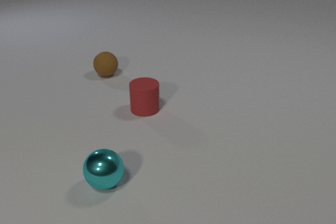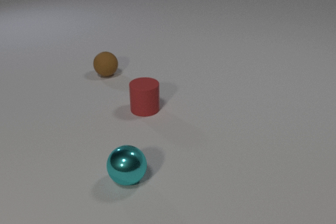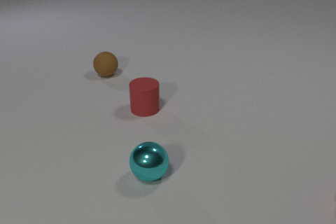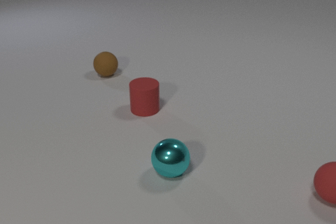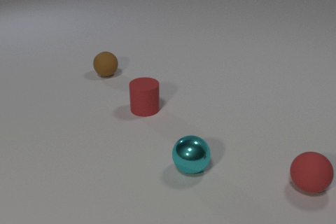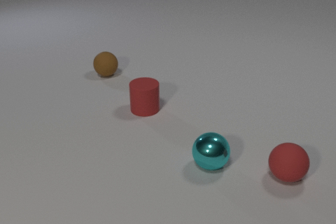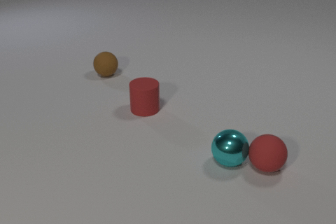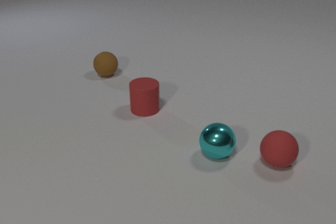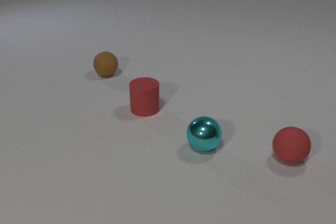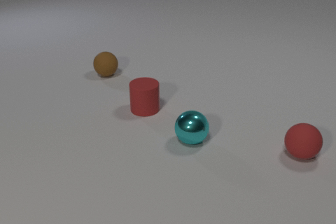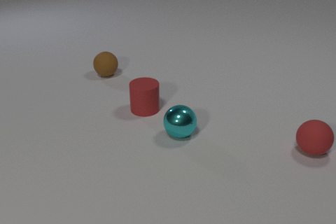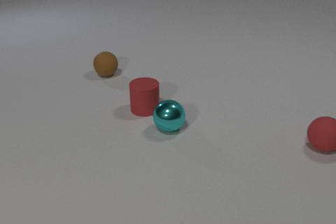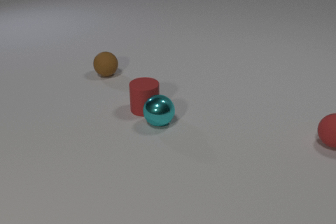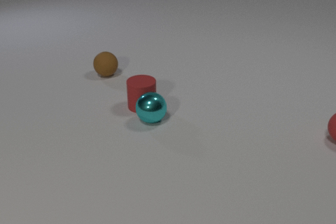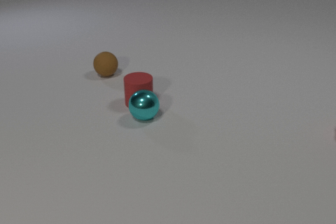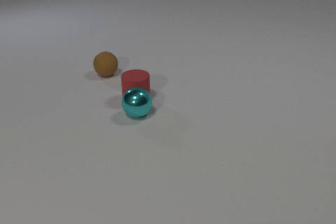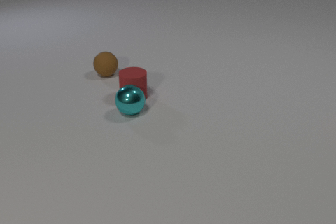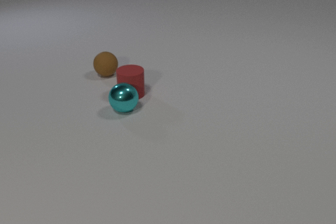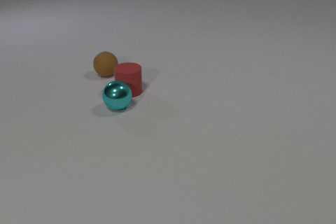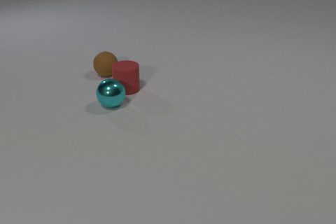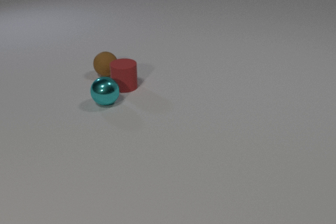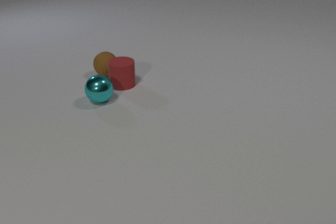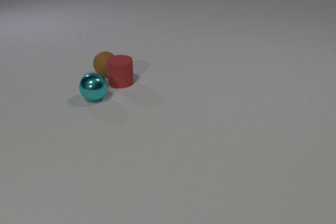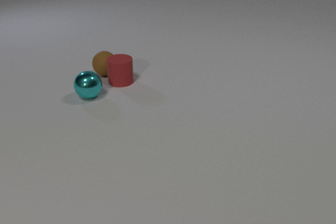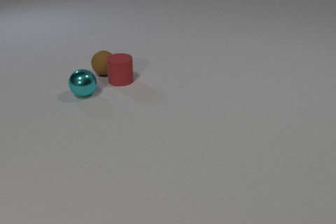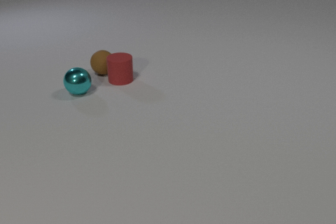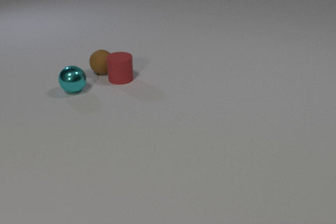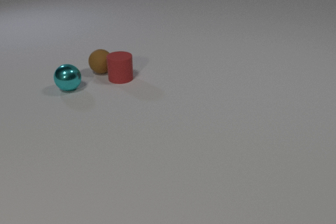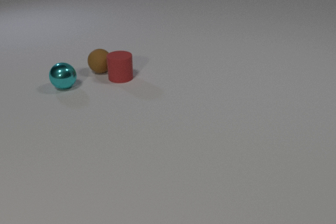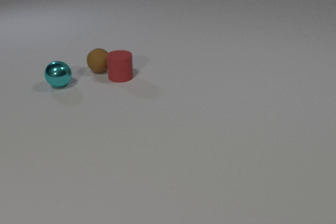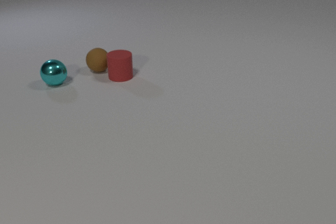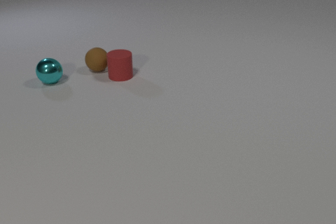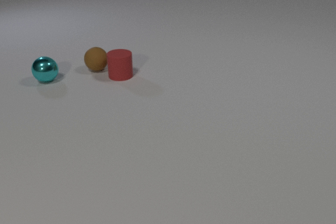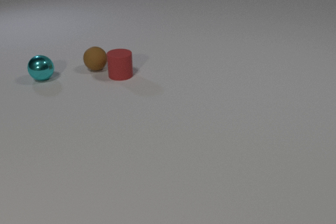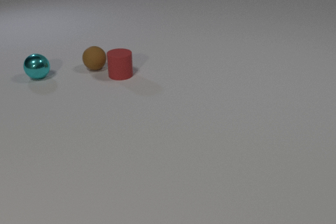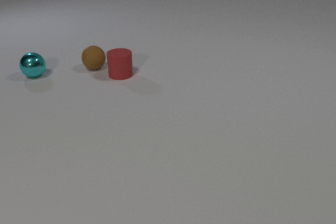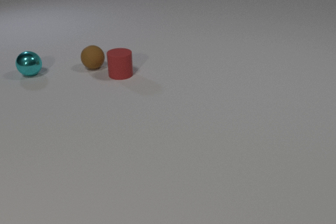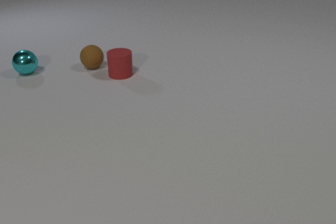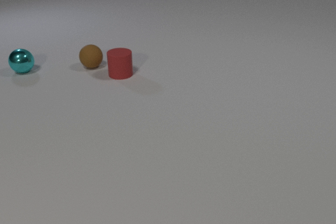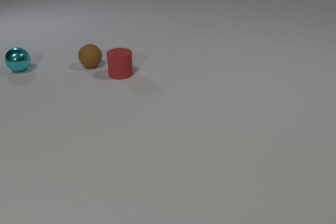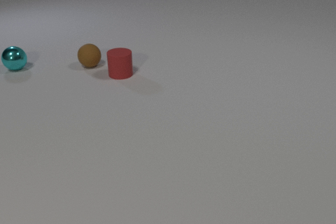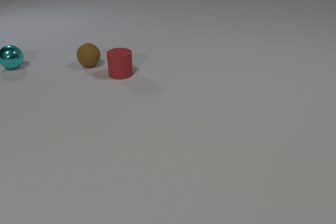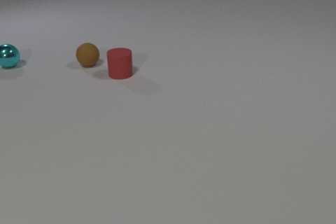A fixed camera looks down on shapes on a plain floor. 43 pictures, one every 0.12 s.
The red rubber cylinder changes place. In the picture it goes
away from the camera.
The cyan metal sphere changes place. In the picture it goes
away from the camera.
0.00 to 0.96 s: The red rubber sphere comes in at the right edge, rolls to the left and away from the camera. The cyan metal sphere rolls to the right and away from the camera. The red rubber sphere and the cyan metal sphere collide.
0.96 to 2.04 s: The red rubber sphere rolls away from the camera and to the right, leaves at the right edge. The cyan metal sphere rolls to the left and away from the camera. The red rubber cylinder slides away from the camera and to the left. The cyan metal sphere and the red rubber cylinder collide.
2.04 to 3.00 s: The cyan metal sphere rolls away from the camera and to the left. The red rubber cylinder slides away from the camera. The red rubber cylinder and the brown rubber sphere collide.
3.00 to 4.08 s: The cyan metal sphere rolls away from the camera and to the left. The red rubber cylinder slides away from the camera. The brown rubber sphere rolls away from the camera and to the left.
4.08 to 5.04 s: The cyan metal sphere rolls away from the camera and to the left. The brown rubber sphere rolls away from the camera and to the left.
What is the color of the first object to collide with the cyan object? red.
What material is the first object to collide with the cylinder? metal.
How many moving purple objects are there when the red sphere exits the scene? 0.
